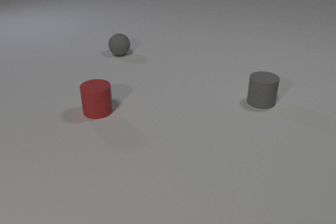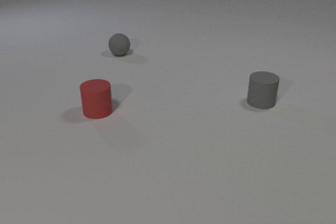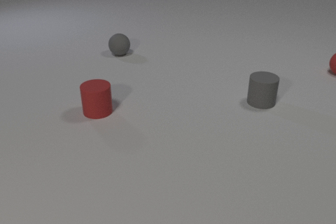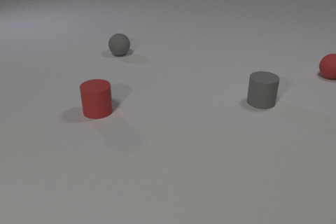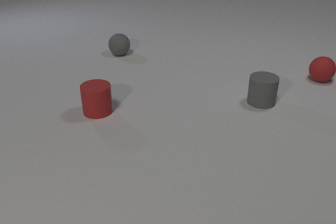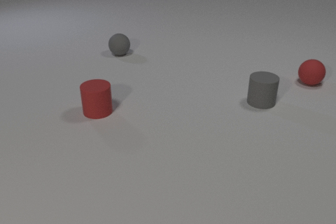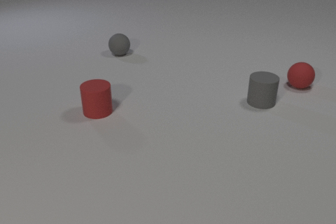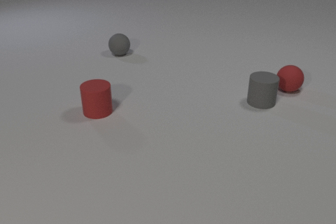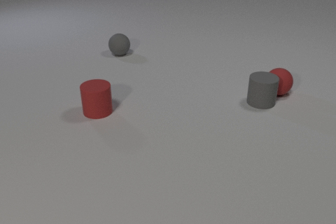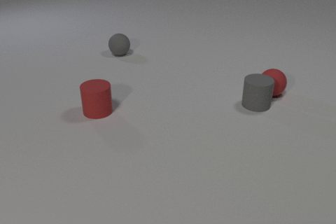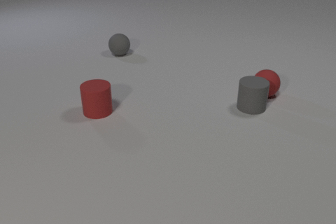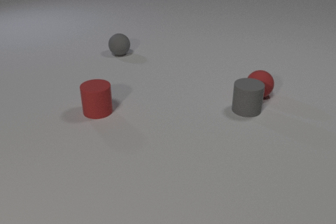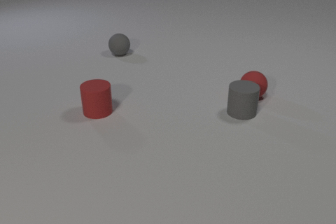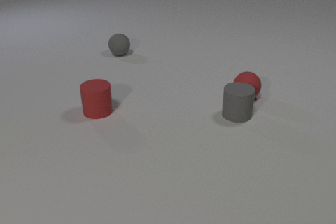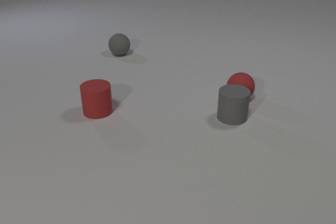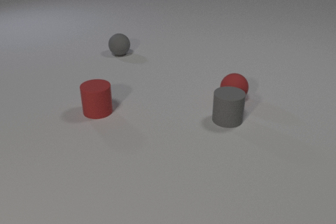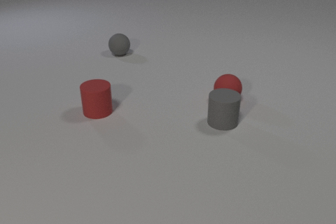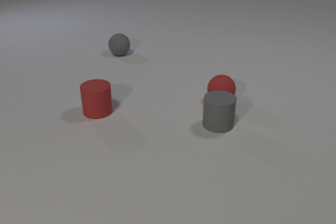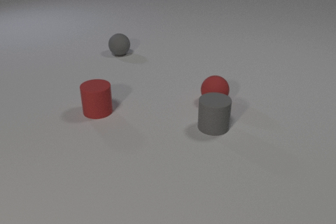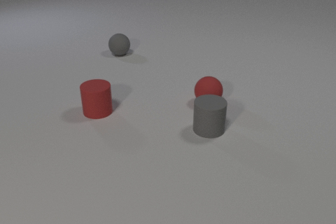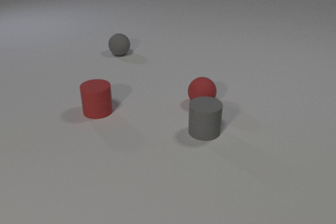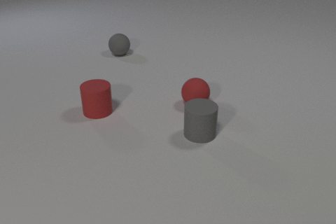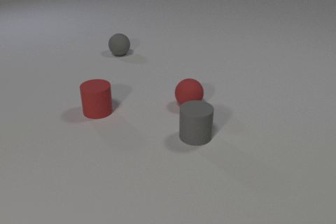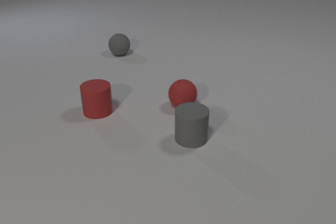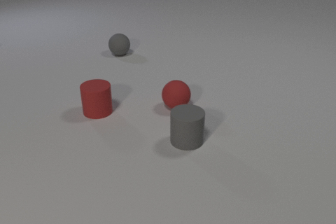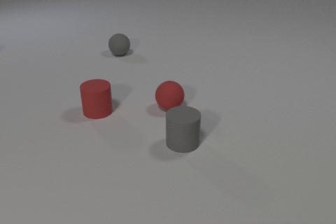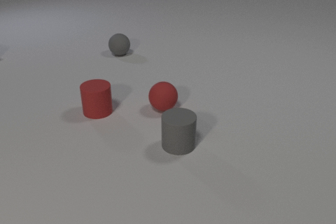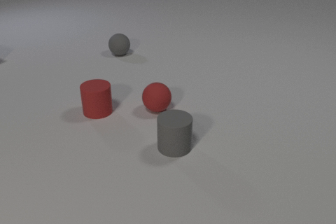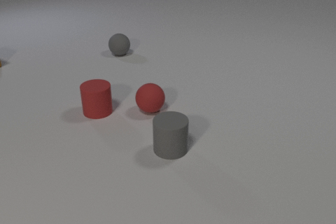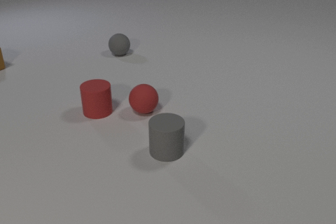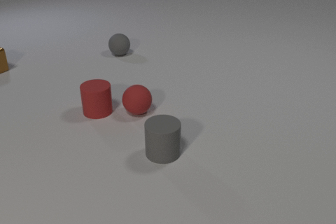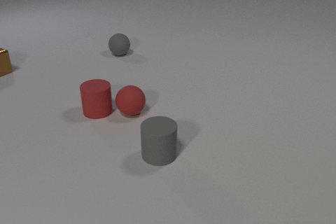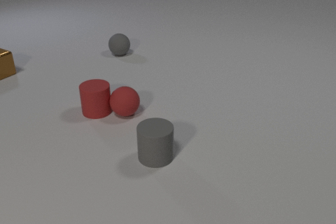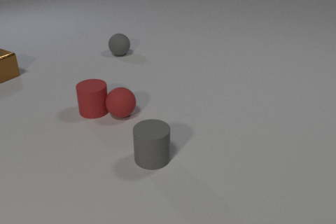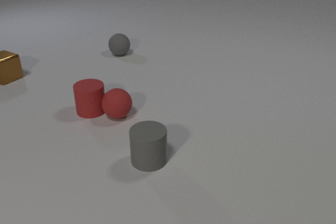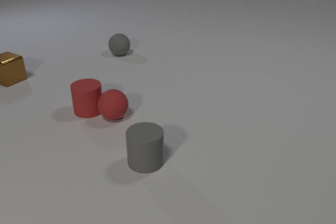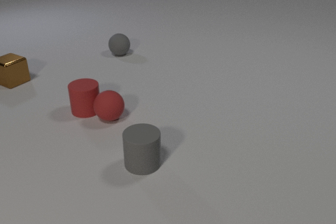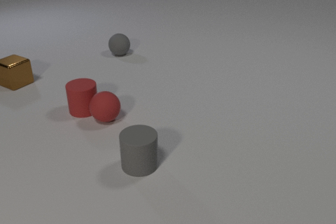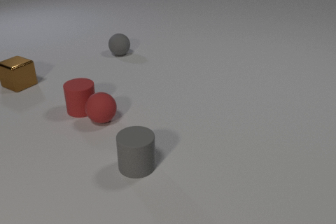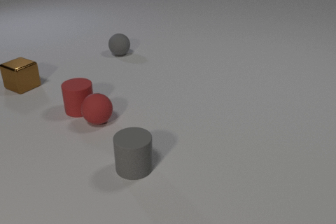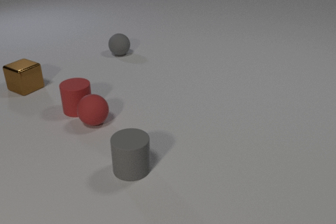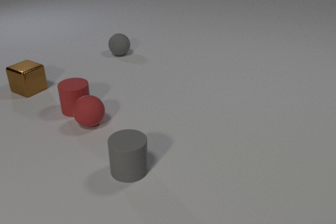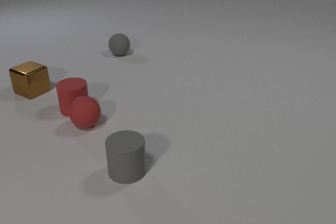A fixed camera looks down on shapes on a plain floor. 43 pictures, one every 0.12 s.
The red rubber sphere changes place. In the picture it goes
to the left.
0.00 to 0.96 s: The red rubber sphere comes in at the right edge, rolls toward the camera and to the left. The red rubber sphere and the gray rubber cylinder collide.
0.96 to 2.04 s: The red rubber sphere rolls to the left and toward the camera. The gray rubber cylinder slides toward the camera and to the left.
2.04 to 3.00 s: The red rubber sphere rolls to the left. The gray rubber cylinder slides toward the camera and to the left.
3.00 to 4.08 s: The red rubber sphere rolls to the left. The gray rubber cylinder slides to the left and toward the camera. The red rubber cylinder slides to the left. The brown metal cube comes in at the left edge, slides toward the camera and to the right. The red rubber sphere and the red rubber cylinder collide.
4.08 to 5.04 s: The red rubber sphere rolls to the left. The gray rubber cylinder slides to the left and toward the camera. The red rubber cylinder slides to the left. The brown metal cube slides toward the camera and to the right.
How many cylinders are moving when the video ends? 2.
How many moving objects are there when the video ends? 4.
What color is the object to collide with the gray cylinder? red.
